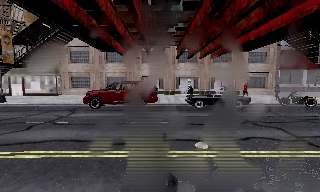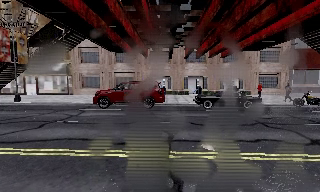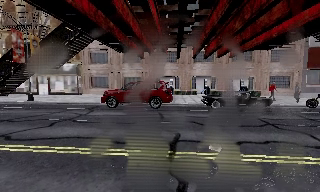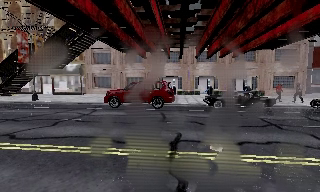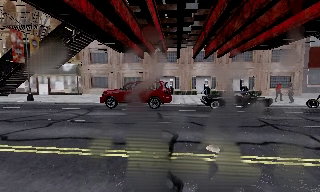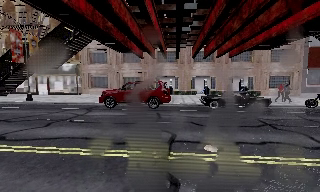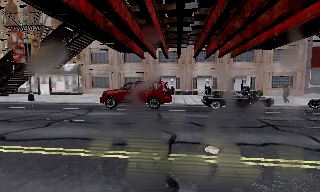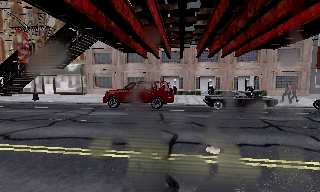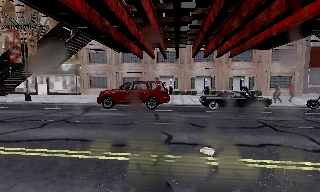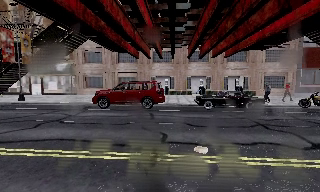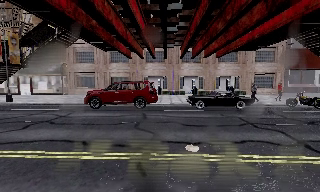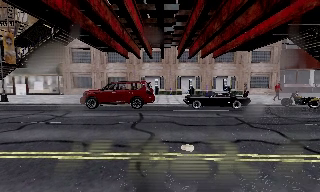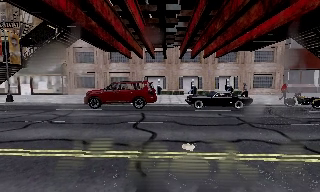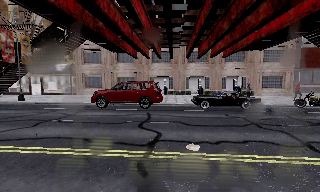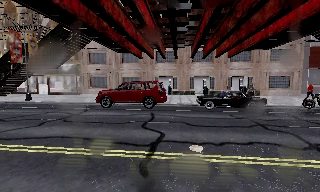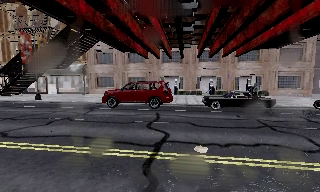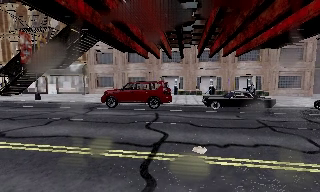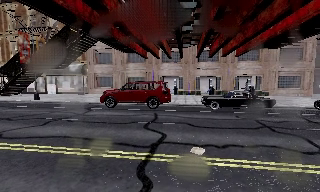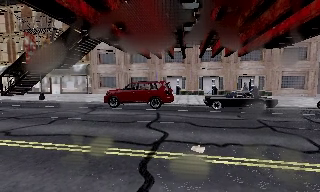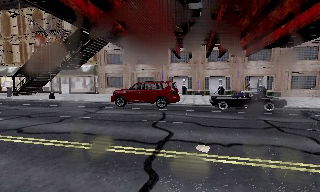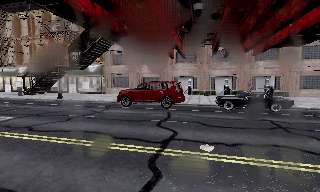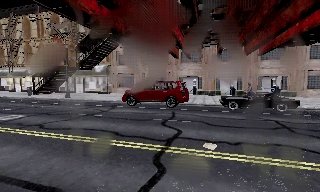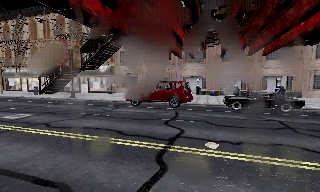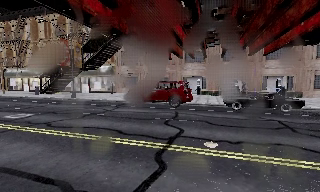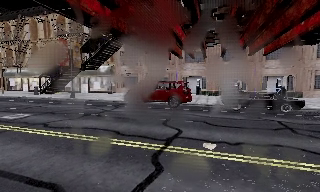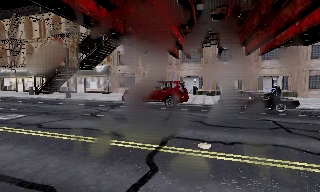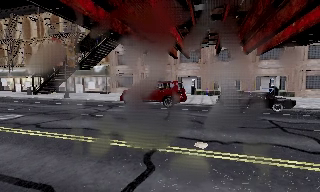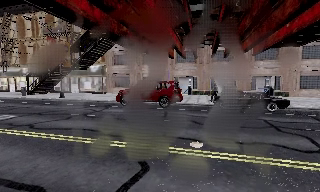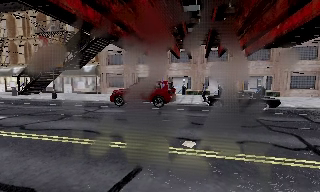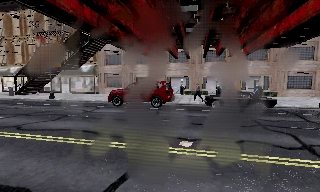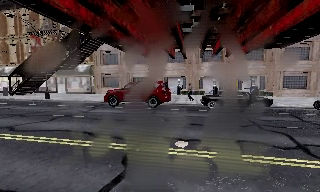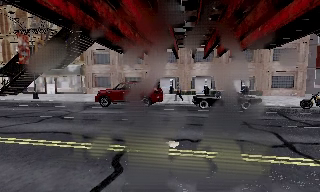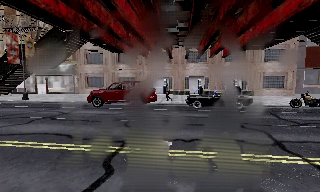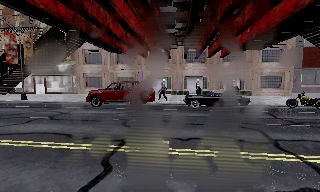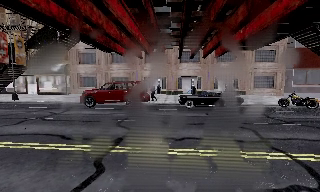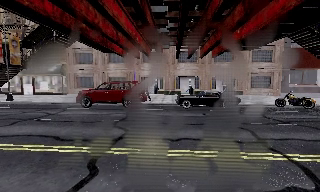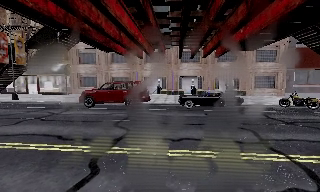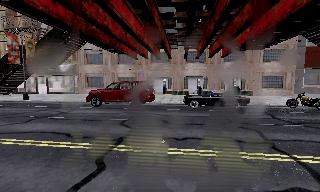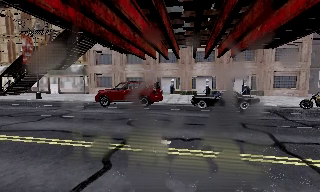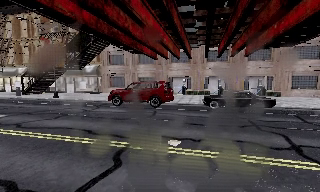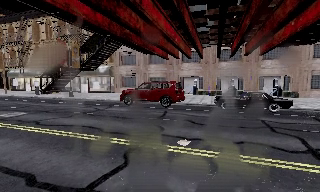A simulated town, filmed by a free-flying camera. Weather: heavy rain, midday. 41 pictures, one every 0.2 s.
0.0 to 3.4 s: The camera travels to its right, about 1 m.
3.4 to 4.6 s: The camera travels backward, about 0.5 m, so what stands in front gets smaller.
4.6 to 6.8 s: The scene slides to the left, as the camera pans about 10 degrees to its right. It travels to its right, about 0.5 m, so close, fixed things drift to the left.
6.8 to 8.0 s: The camera pans to its left, which is counterclockwise from overhead, by about 15 degrees.
The film runs forward here.
